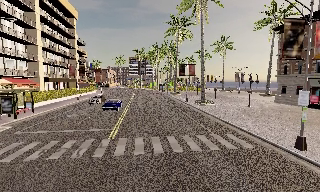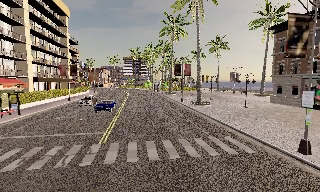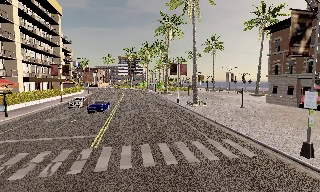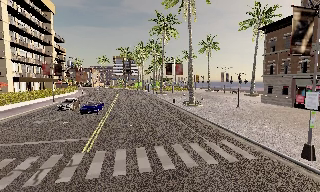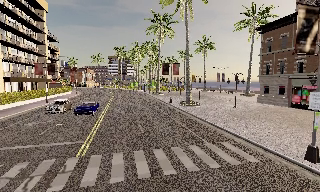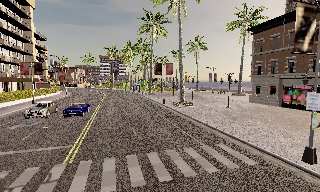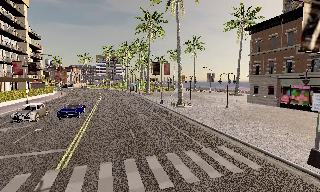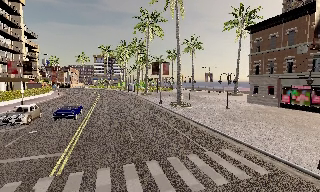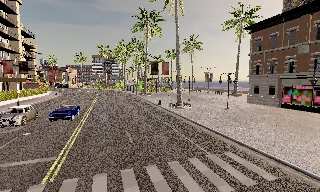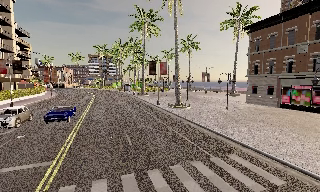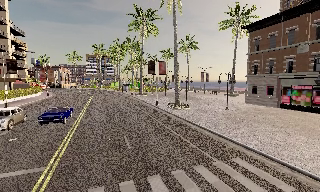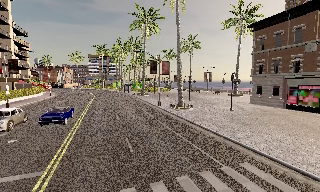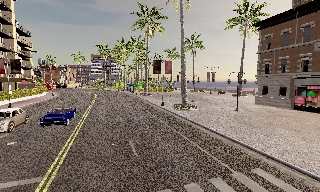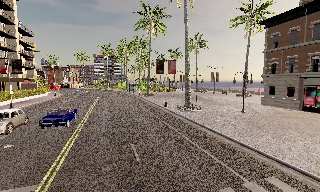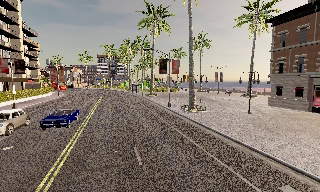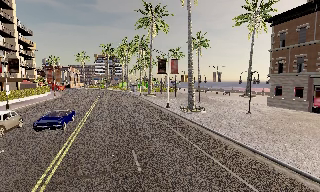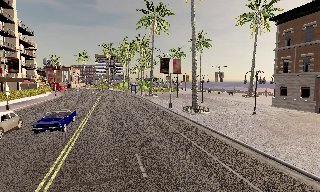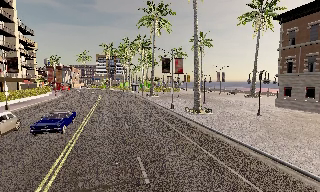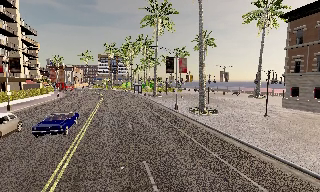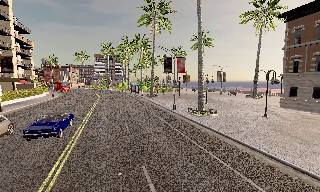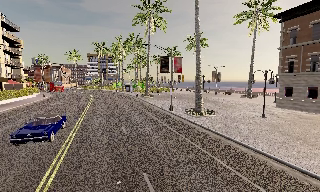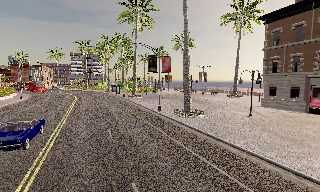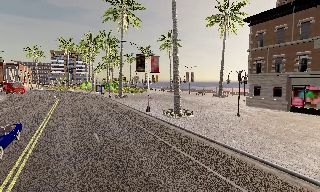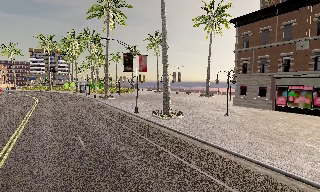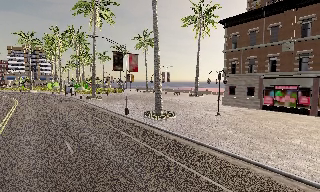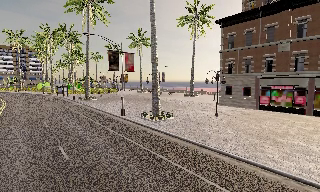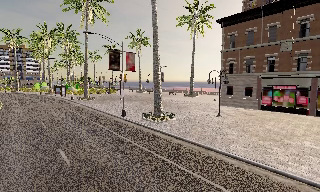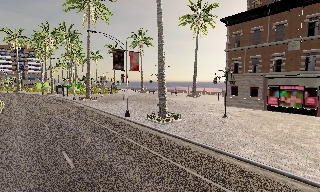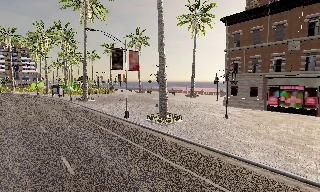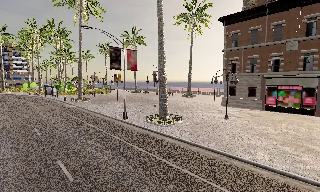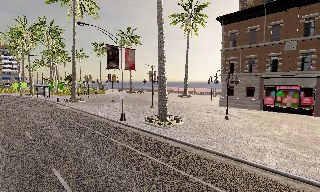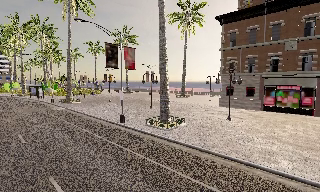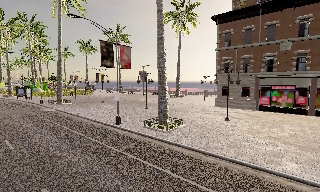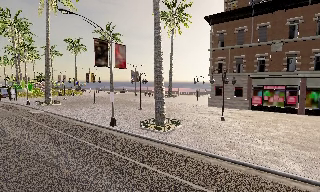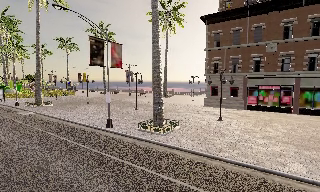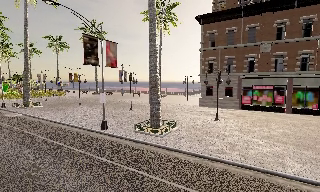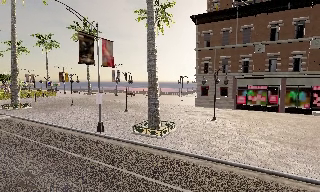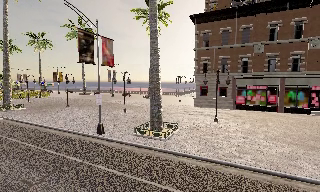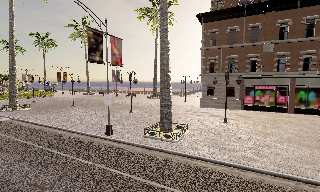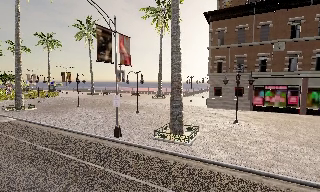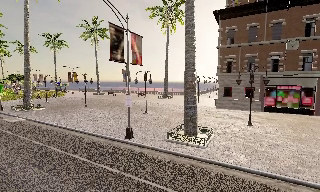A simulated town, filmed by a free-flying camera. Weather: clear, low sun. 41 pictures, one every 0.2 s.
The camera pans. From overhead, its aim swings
clockwise.
0.0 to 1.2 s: The camera pans to its right, which is clockwise from overhead, by about 10 degrees. It travels forward, about 3 m, so what stands in front looms larger.
1.2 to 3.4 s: The camera travels forward, about 5 m, so what stands in front looms larger.
3.4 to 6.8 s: The camera pans to its right, which is clockwise from overhead, by about 40 degrees. It travels forward and to its left, about 9 m.
6.8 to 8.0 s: The camera travels to its left and forward, about 3.5 m, so close, fixed things drift to the right.
The film runs forward here.
